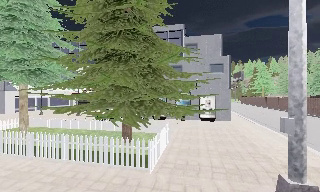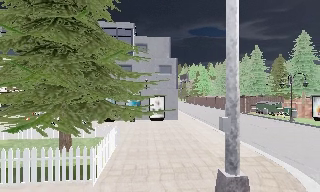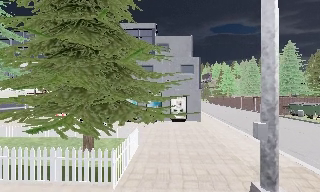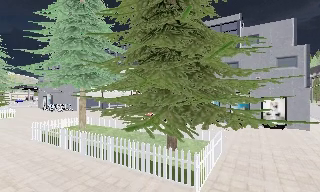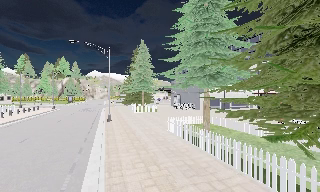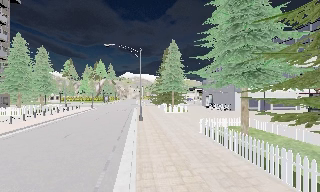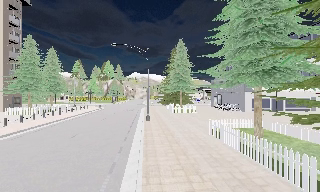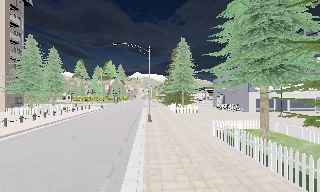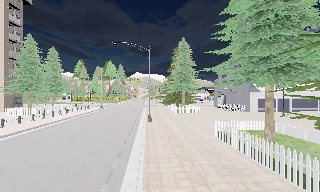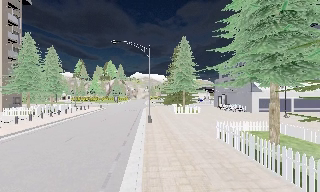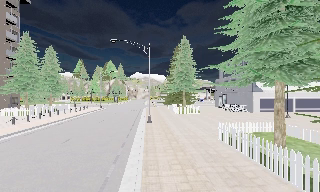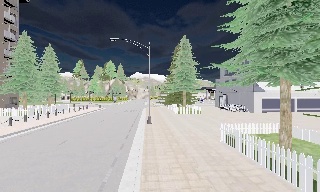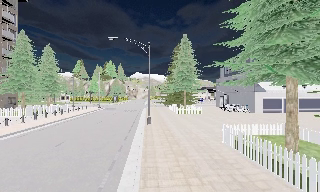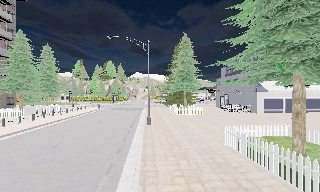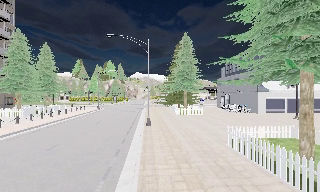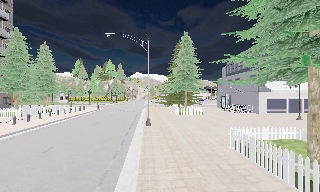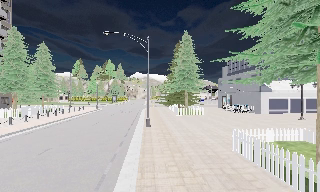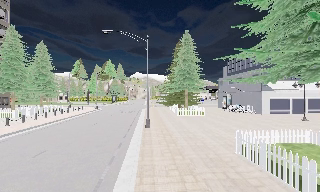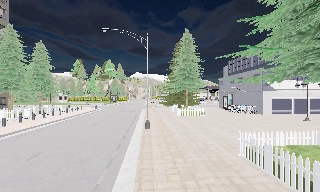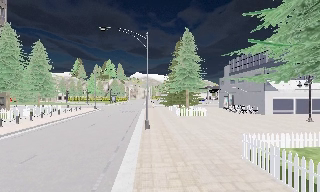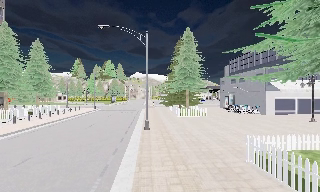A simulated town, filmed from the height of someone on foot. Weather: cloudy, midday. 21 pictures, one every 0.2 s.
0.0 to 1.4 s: The camera swings to its left by about 75 degrees, and the scene slides to the right. It travels forward, about 2 m.
1.4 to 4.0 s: The camera travels forward, about 4 m, so what stands in front looms larger.
The film runs forward here.
